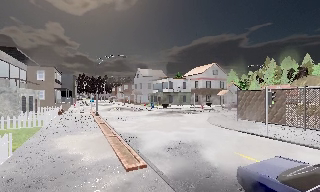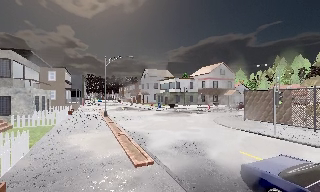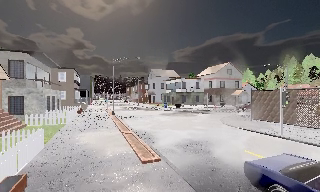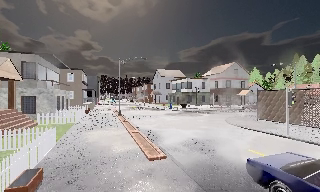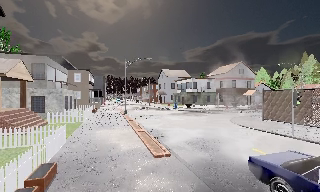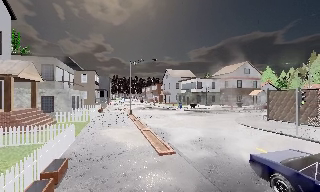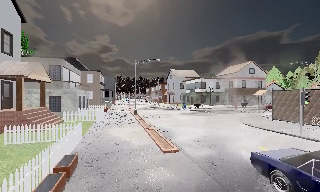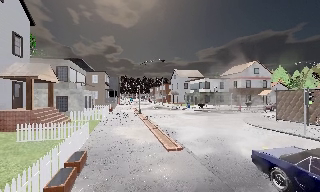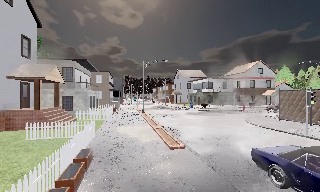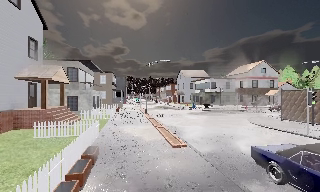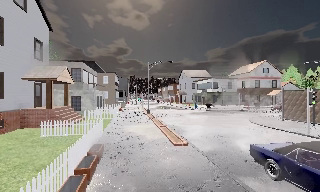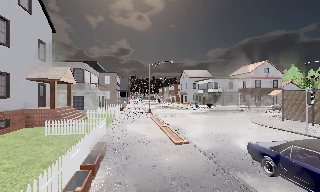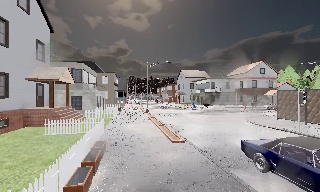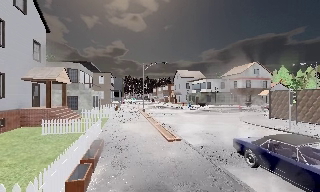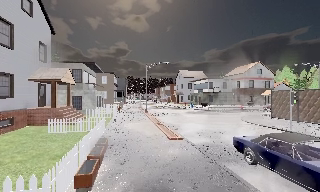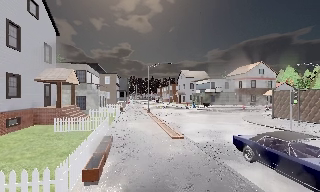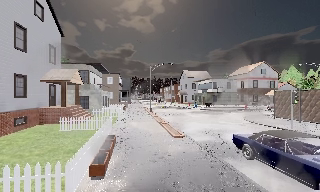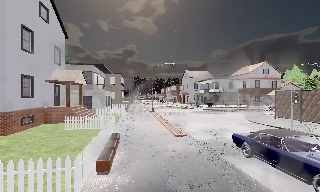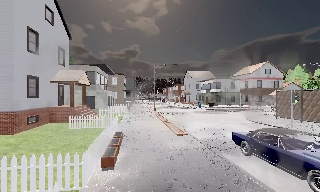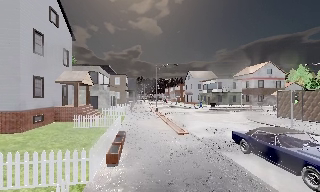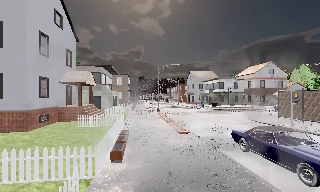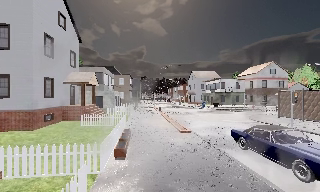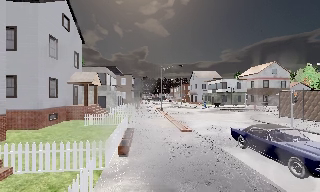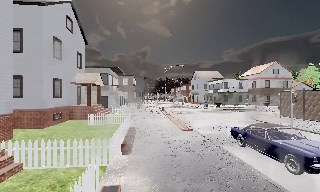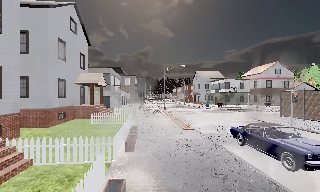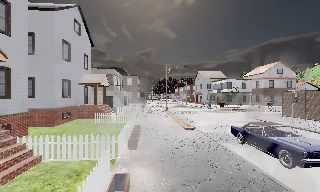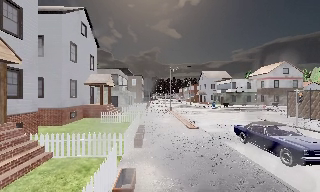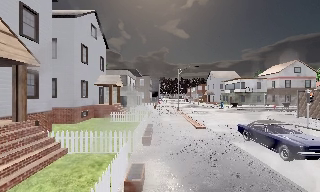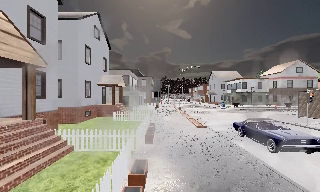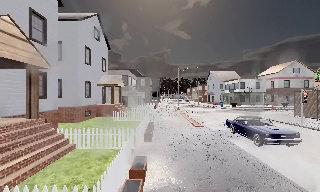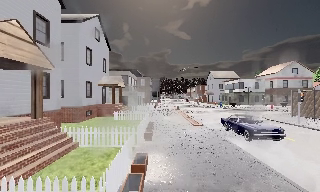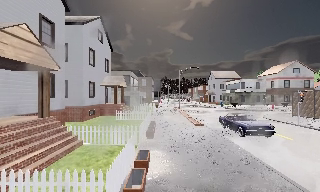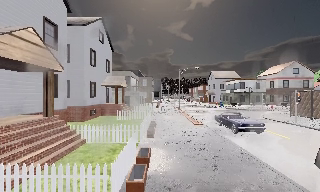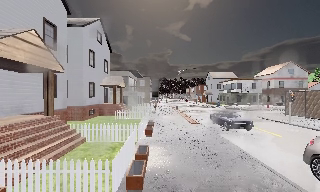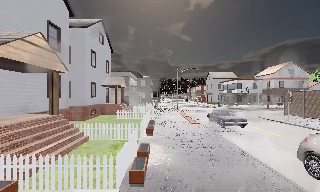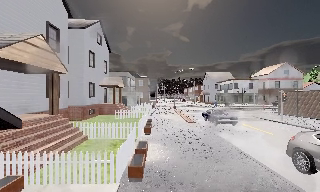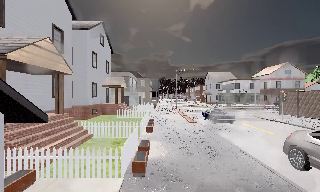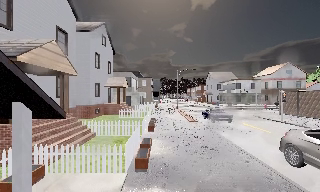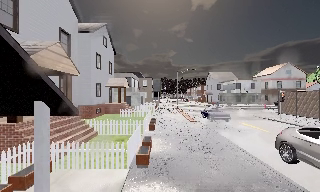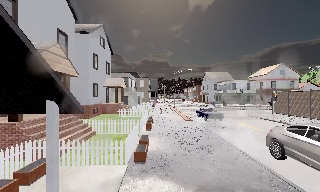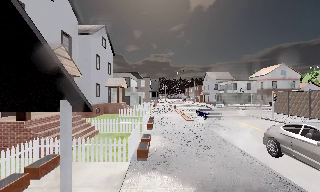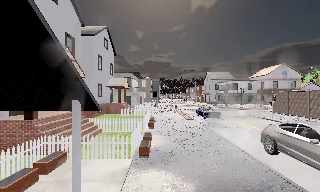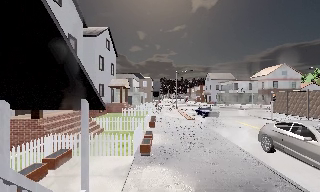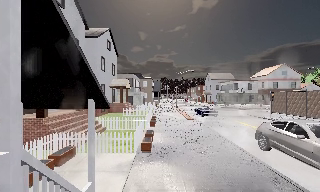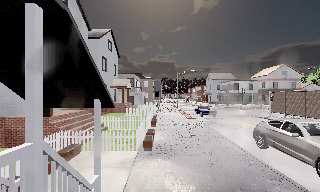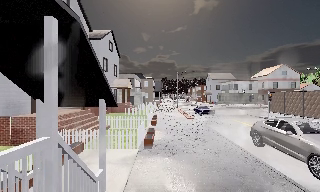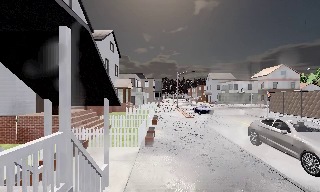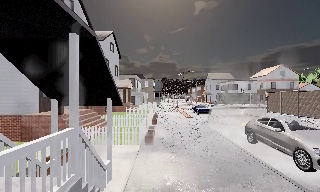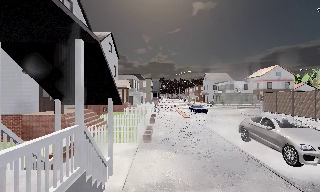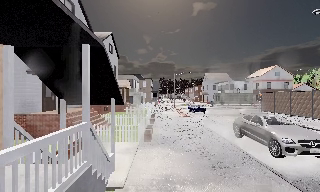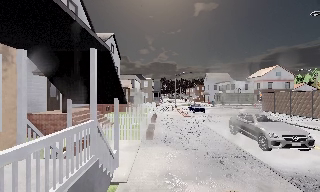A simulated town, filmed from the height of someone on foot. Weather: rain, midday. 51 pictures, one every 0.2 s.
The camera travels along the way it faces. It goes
backward.
0.0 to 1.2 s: The camera swings to its left by about 10 degrees, and the scene slides to the right. It travels backward, about 1.5 m, so what stands in front gets smaller.
1.2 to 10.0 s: The scene slides to the right, as the camera pans about 15 degrees to its left. It travels backward, about 13 m, so what stands in front gets smaller.
The film runs backward here.
